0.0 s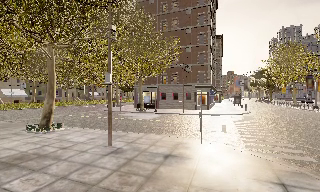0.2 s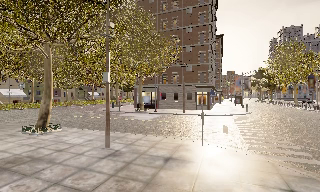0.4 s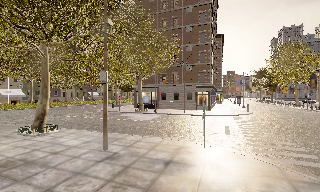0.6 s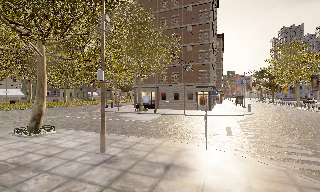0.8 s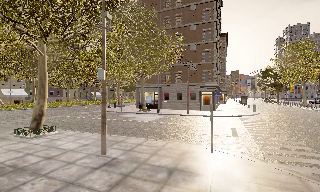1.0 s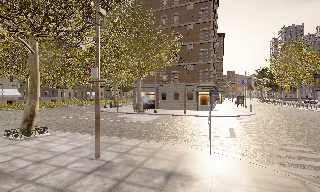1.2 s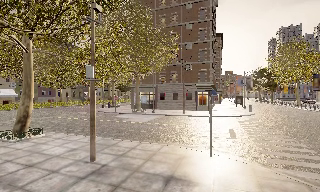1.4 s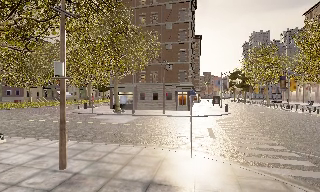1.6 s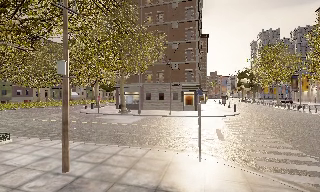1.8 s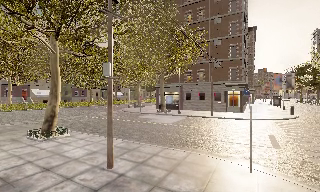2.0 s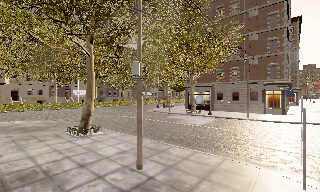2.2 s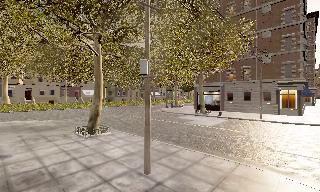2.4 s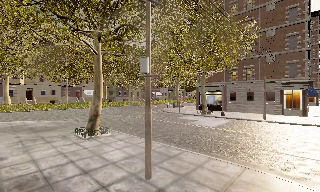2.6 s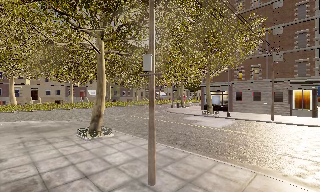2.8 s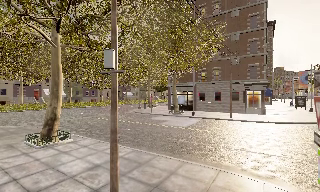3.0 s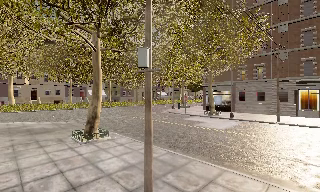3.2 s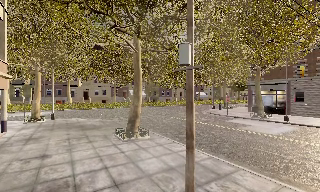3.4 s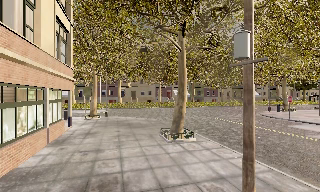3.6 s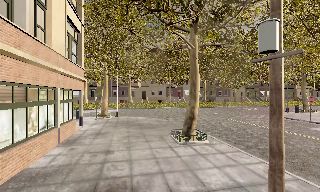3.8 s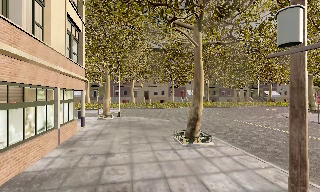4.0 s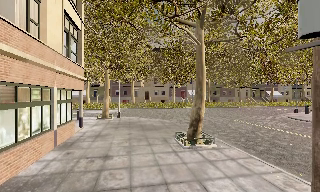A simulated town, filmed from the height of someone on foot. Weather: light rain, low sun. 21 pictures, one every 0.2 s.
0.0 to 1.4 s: The camera travels forward, about 2 m, so what stands in front looms larger.
1.4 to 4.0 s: The camera pans to its left, which is counterclockwise from overhead, by about 65 degrees. It travels forward, about 4 m.
The film runs forward here.
